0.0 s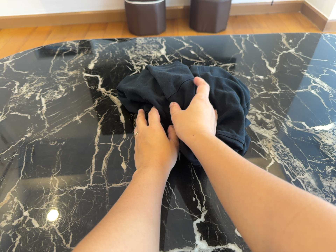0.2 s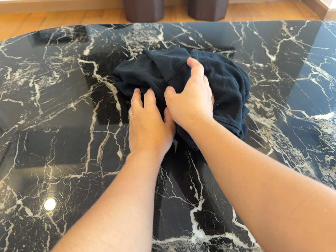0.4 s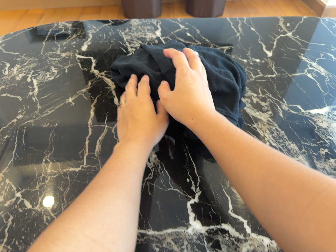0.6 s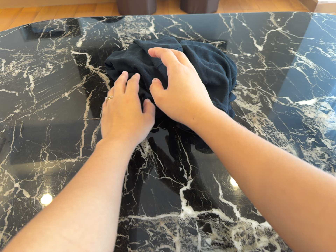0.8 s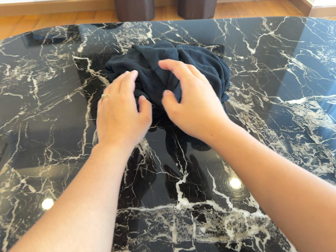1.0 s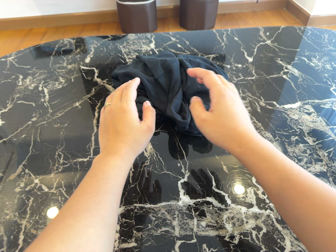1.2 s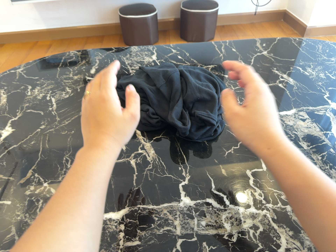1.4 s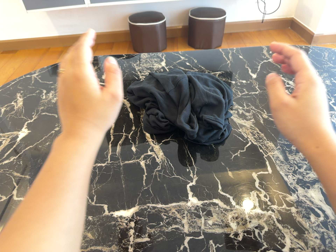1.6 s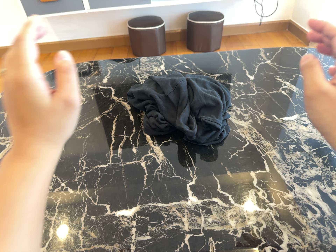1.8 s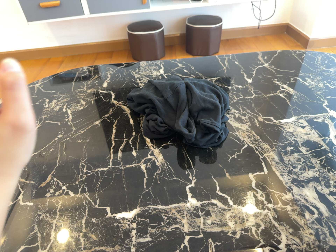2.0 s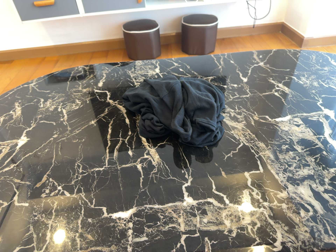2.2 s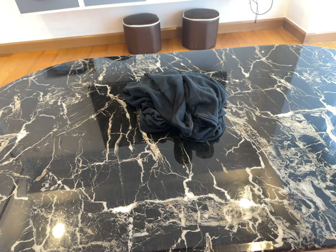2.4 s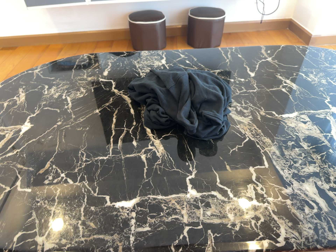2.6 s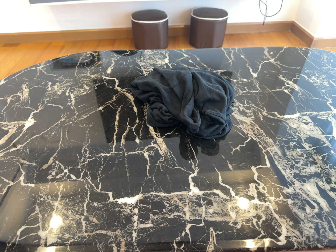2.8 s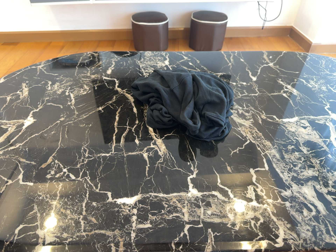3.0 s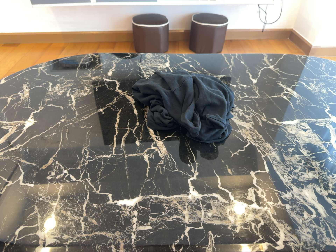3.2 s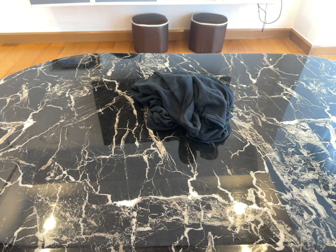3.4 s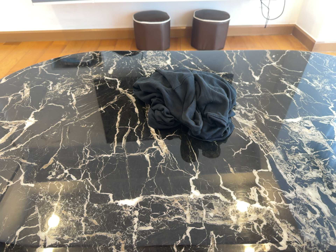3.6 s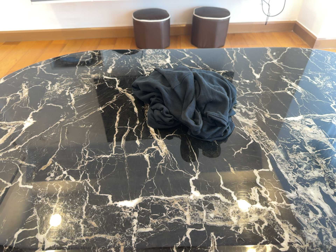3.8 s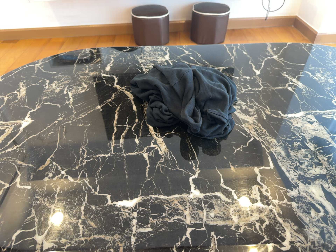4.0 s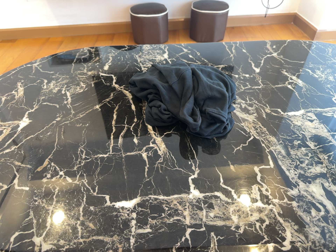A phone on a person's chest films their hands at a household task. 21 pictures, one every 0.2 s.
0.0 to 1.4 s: The camera travels backward and toward the bottom of its view, about 12 cm, so what stands in front gets smaller.
1.4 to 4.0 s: The camera shifts only a little, or ends up much as it began.
The film runs backward here.
